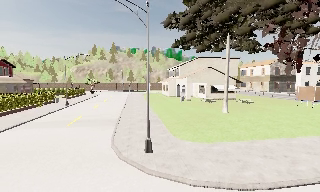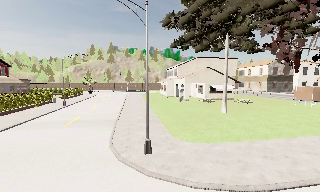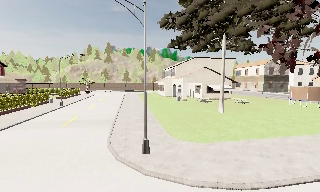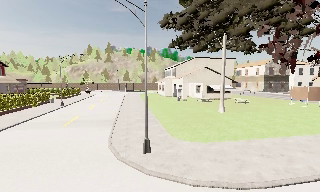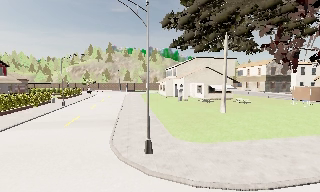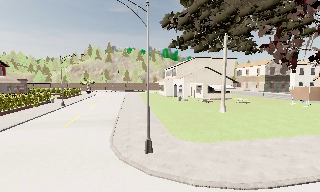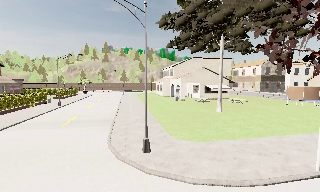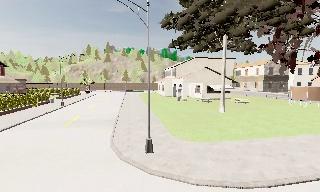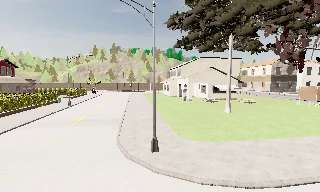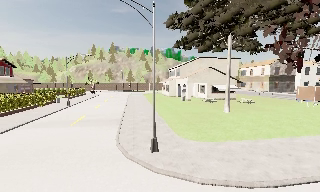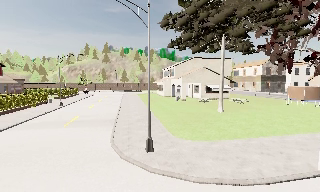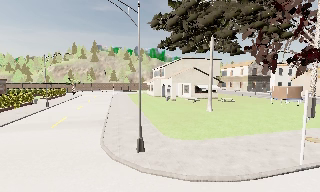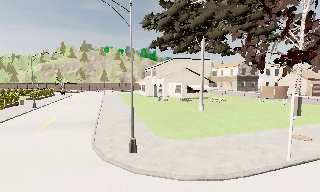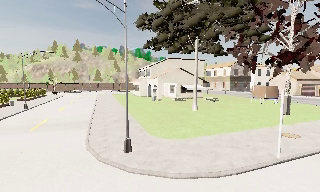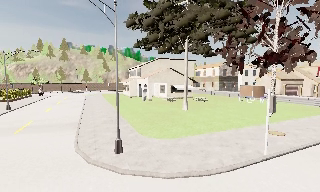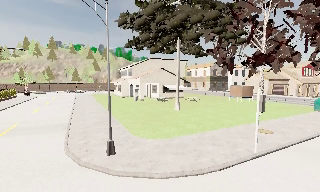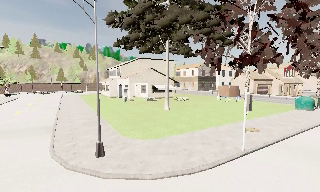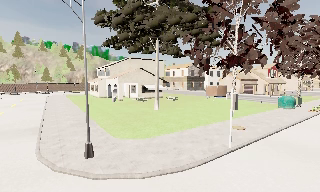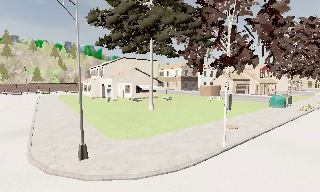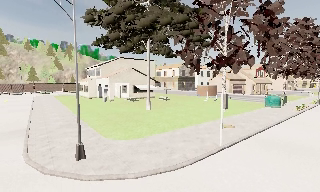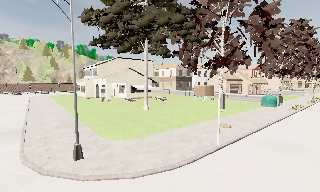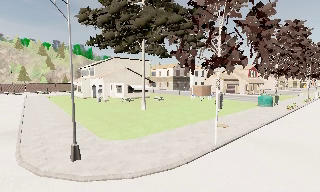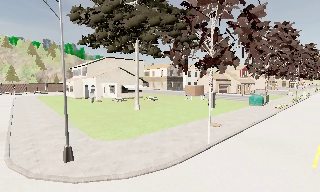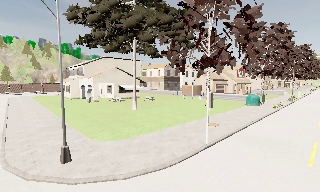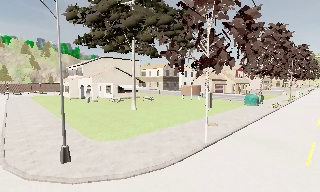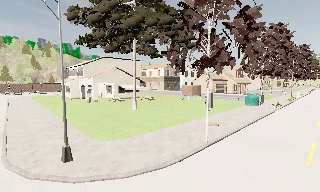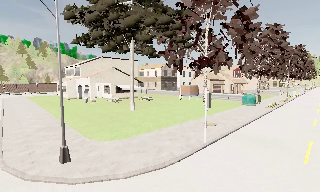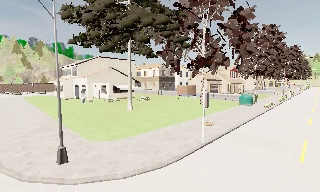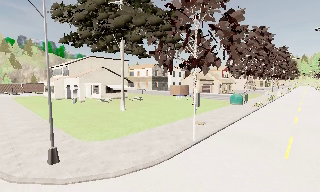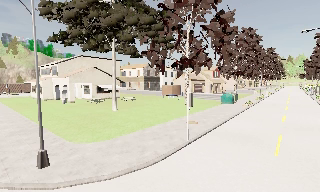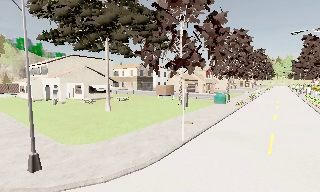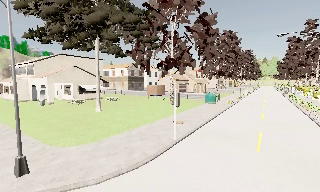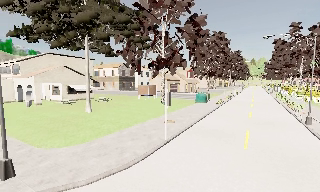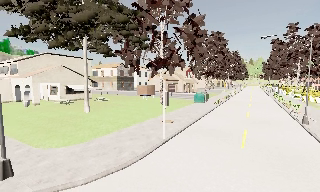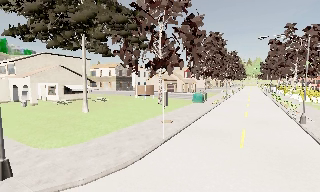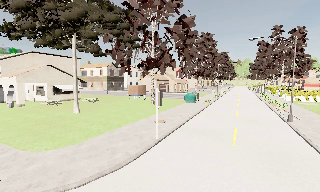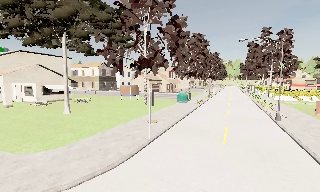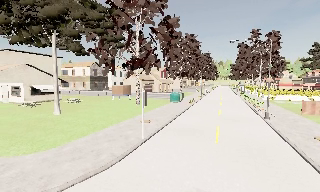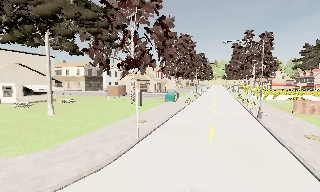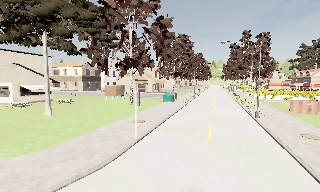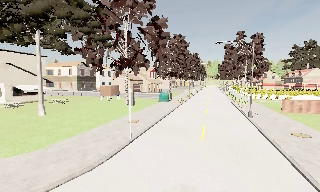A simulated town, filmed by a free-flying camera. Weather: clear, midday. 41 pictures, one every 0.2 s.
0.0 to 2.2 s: The camera shifts only a little, or ends up much as it began.
2.2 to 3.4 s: The camera swings to its right by about 20 degrees, and the scene slides to the left.
3.4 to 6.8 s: The camera pans to its right, which is clockwise from overhead, by about 25 degrees. It travels to its left, about 0.5 m.
6.8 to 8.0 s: The camera pans to its right, which is clockwise from overhead, by about 10 degrees.
The film runs backward here.
